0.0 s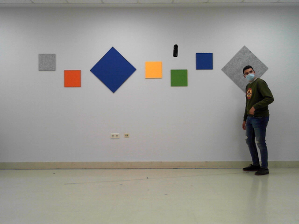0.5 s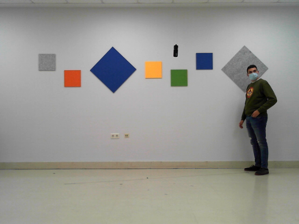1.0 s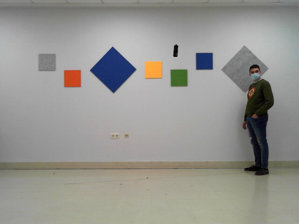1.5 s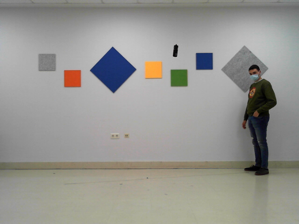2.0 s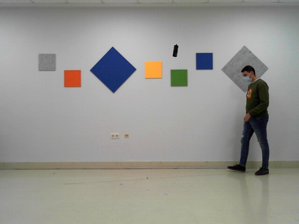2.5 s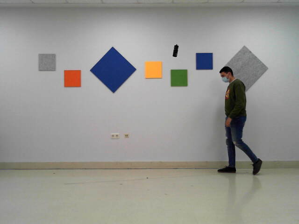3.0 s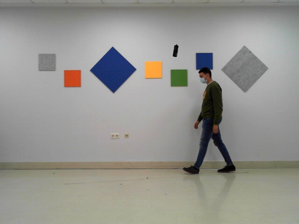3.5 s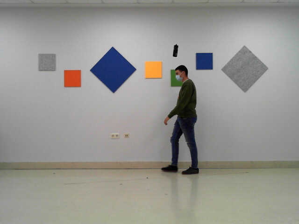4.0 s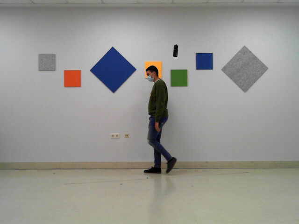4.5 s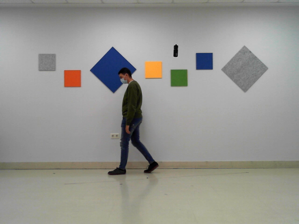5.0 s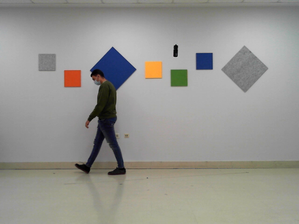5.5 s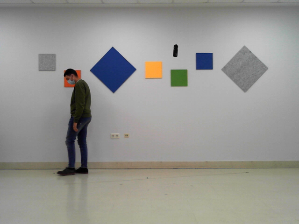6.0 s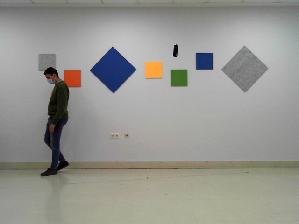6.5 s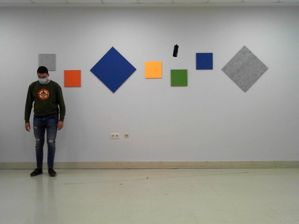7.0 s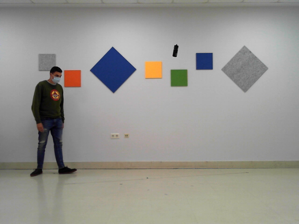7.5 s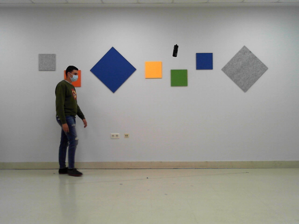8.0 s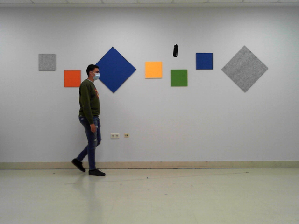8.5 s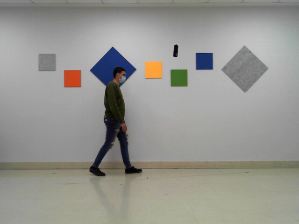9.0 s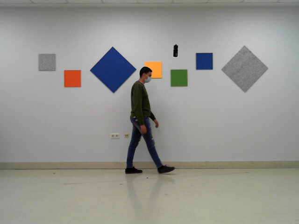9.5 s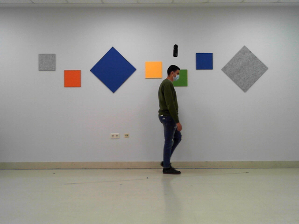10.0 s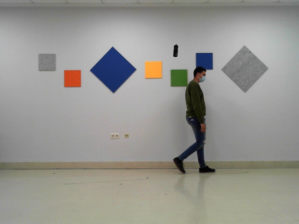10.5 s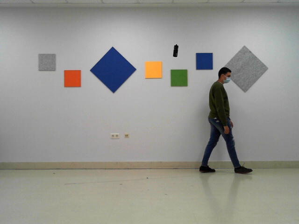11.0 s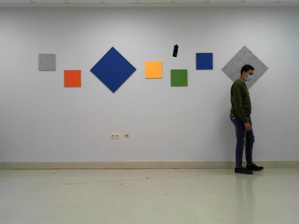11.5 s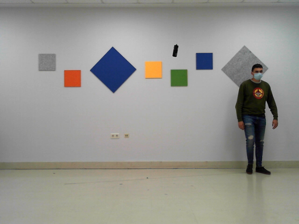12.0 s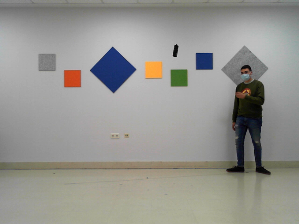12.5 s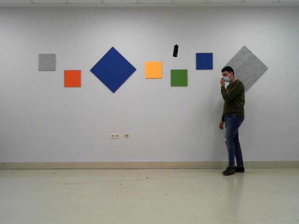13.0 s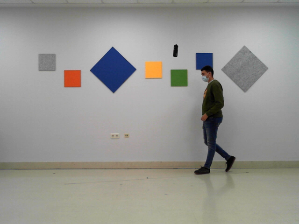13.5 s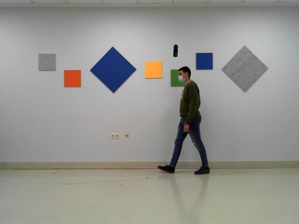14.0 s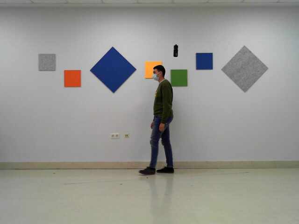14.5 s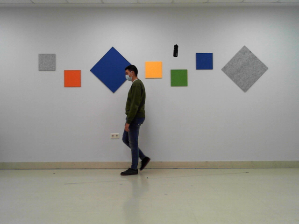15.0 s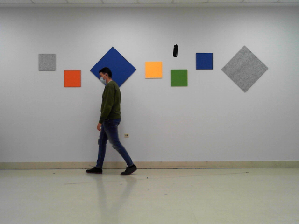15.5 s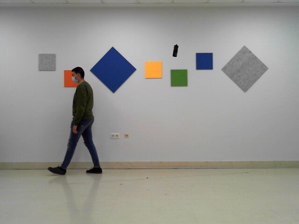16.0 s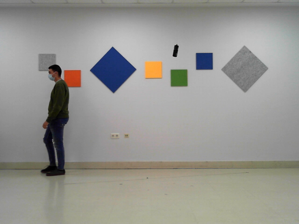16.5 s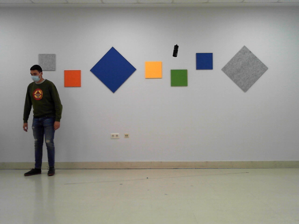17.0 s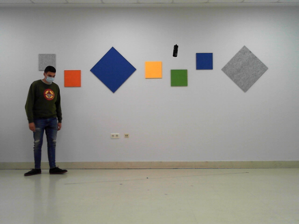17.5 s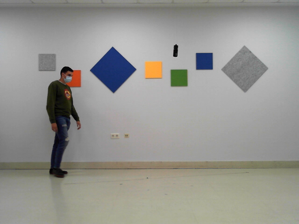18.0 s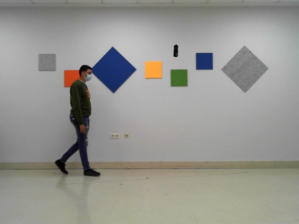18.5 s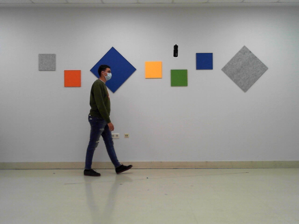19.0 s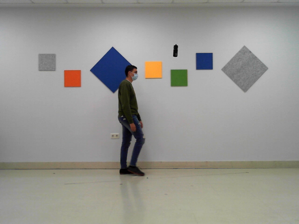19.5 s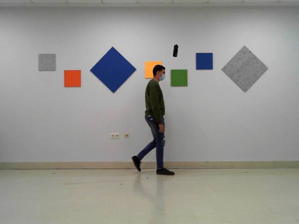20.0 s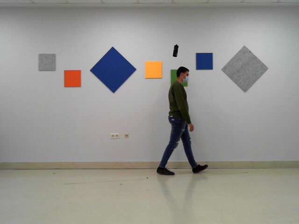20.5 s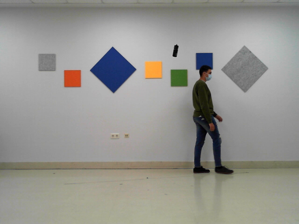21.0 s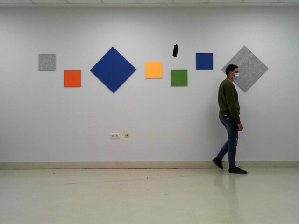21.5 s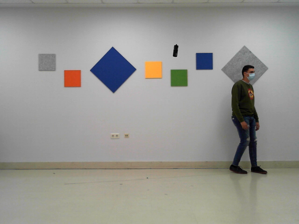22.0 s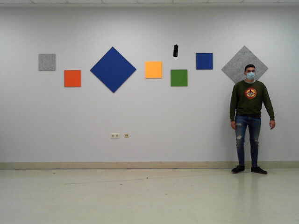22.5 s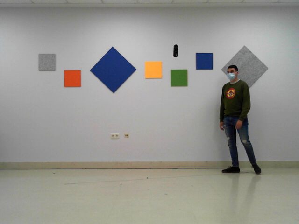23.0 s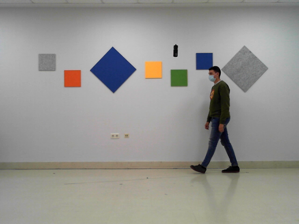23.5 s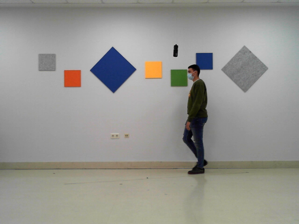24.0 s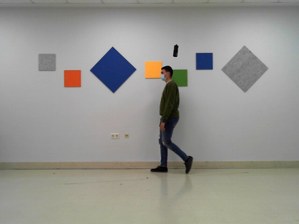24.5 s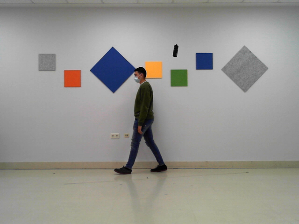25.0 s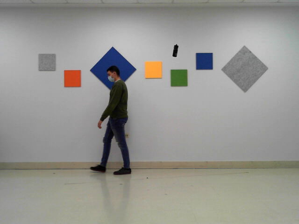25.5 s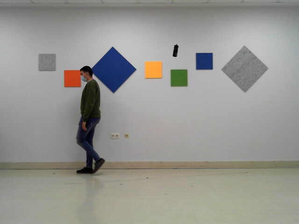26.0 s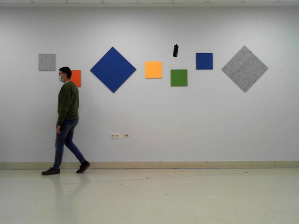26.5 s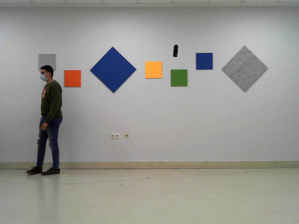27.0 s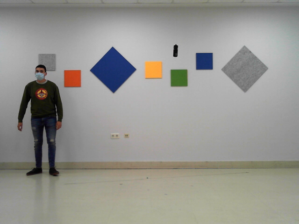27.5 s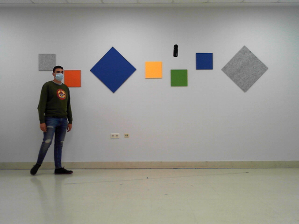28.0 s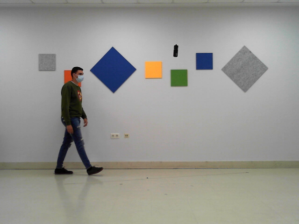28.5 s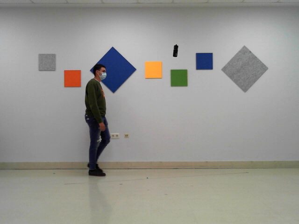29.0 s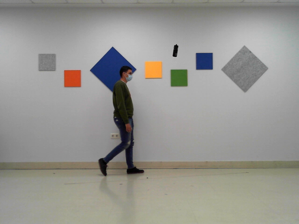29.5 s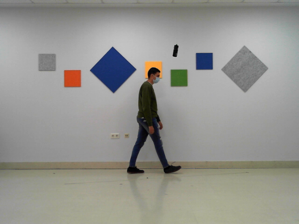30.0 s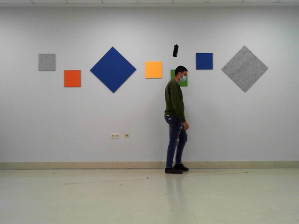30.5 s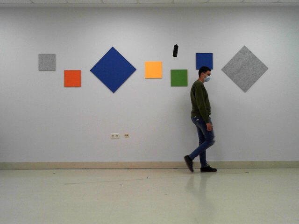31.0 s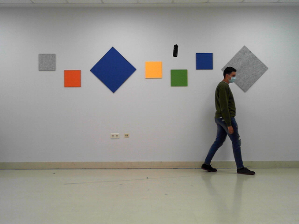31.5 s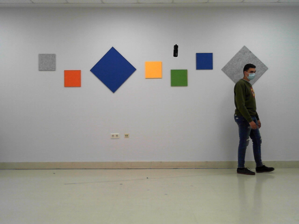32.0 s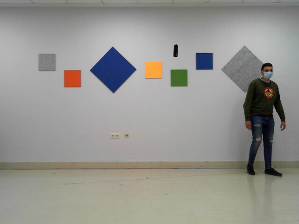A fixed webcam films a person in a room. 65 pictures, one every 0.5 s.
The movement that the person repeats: Walk forward.
